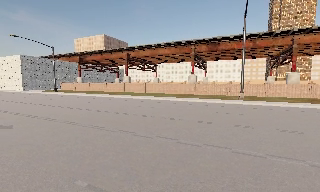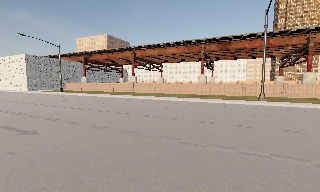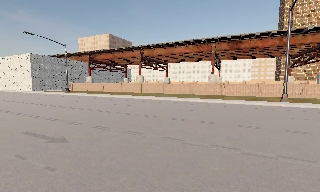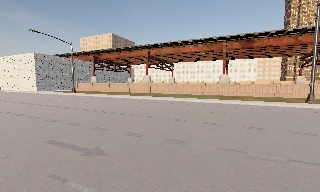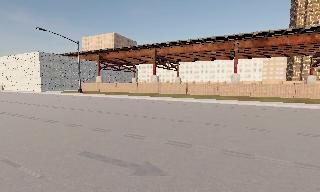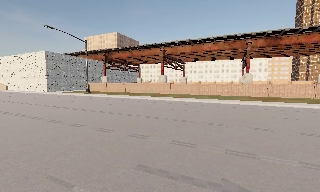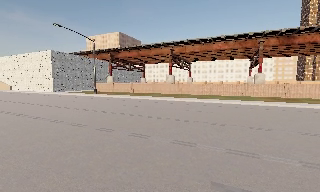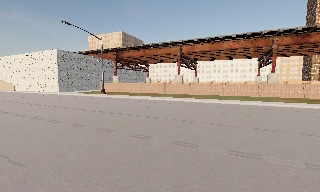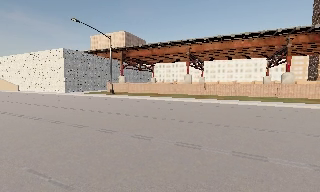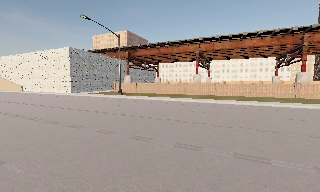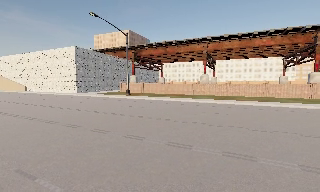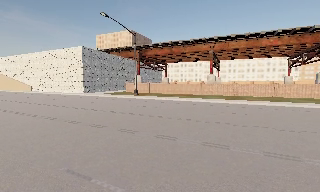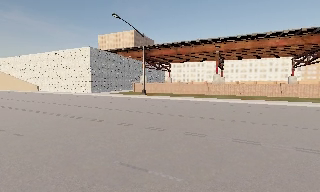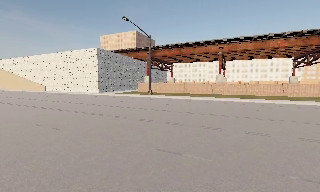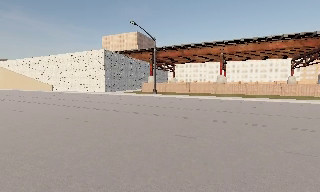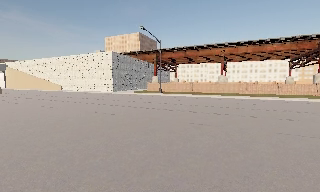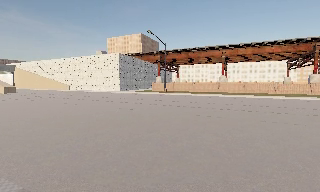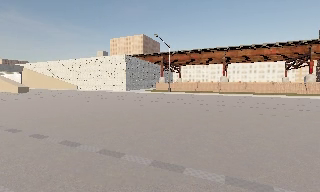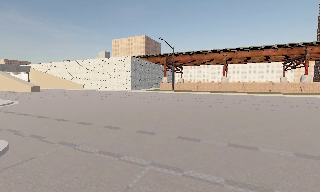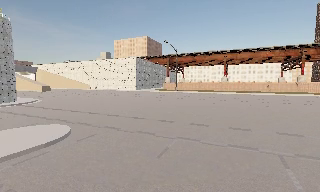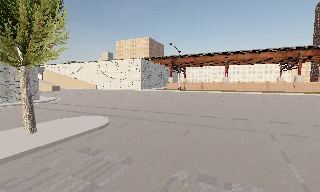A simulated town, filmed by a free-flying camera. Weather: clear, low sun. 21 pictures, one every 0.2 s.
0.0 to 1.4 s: The camera travels to its left and forward, about 15 m, so close, fixed things drift to the right.
1.4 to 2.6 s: The camera travels to its left, about 9 m, so close, fixed things drift to the right.
2.6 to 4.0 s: The camera travels backward and to its left, about 16 m, so what stands in front gets smaller.
The film runs backward here.
